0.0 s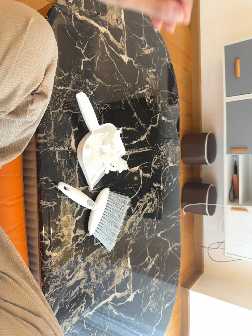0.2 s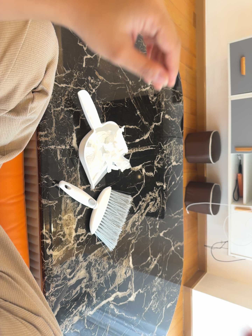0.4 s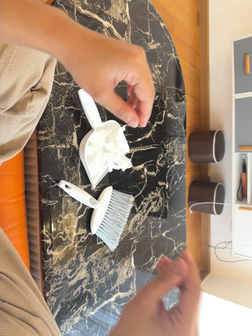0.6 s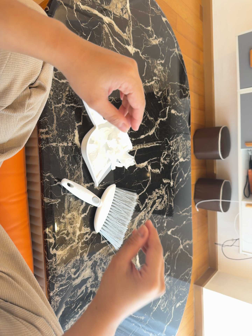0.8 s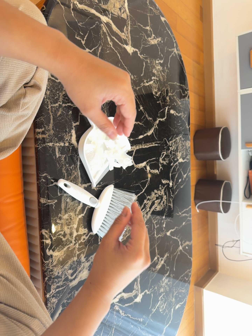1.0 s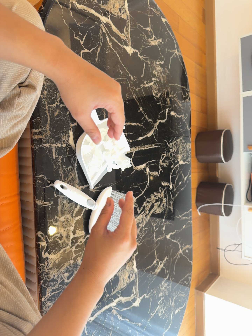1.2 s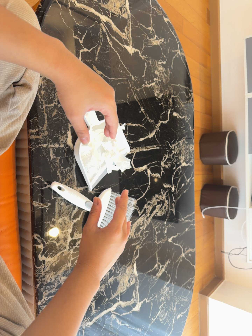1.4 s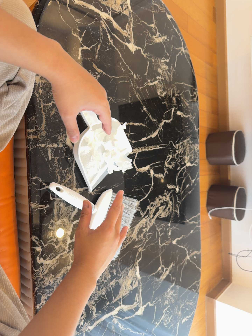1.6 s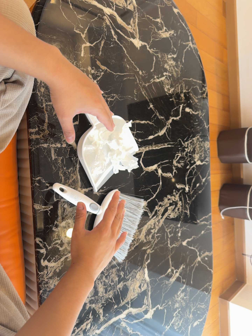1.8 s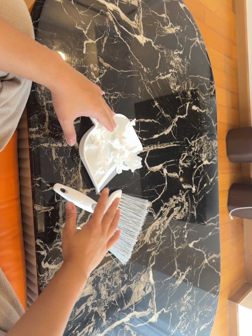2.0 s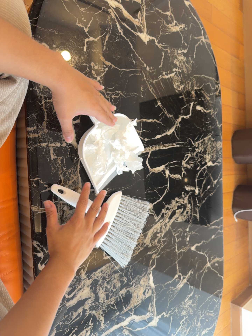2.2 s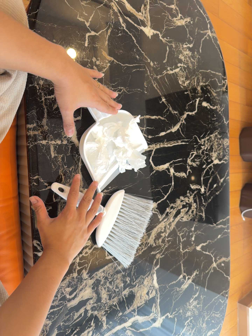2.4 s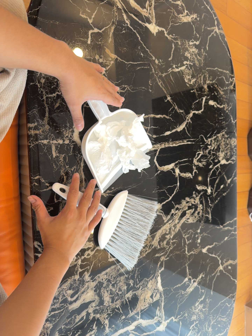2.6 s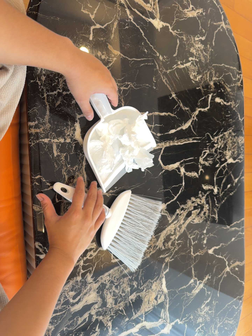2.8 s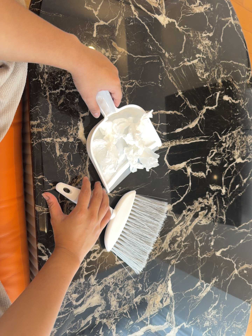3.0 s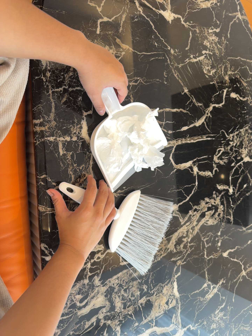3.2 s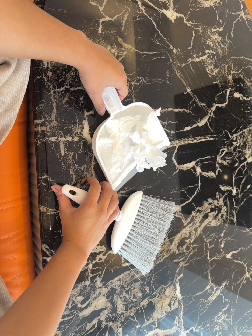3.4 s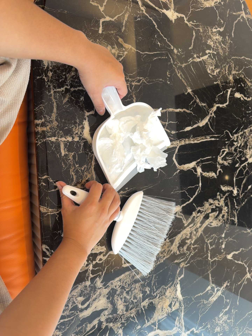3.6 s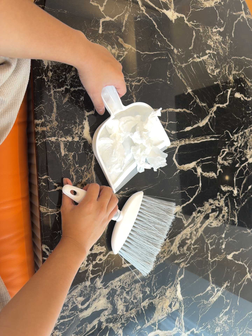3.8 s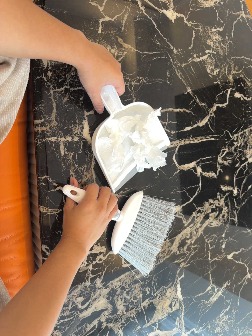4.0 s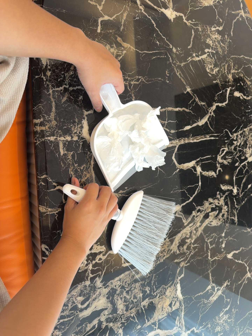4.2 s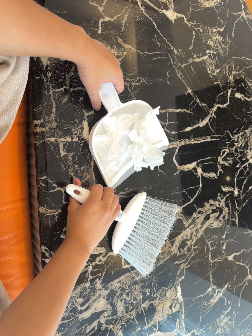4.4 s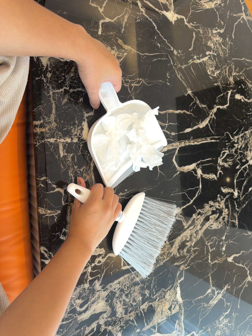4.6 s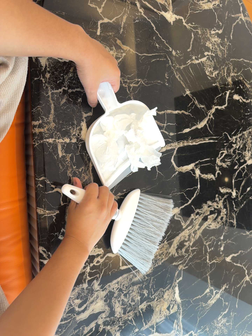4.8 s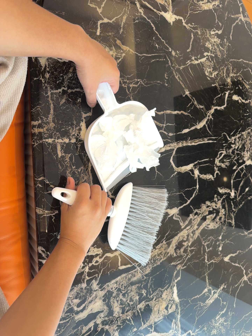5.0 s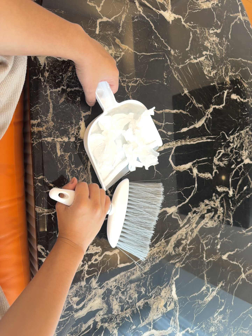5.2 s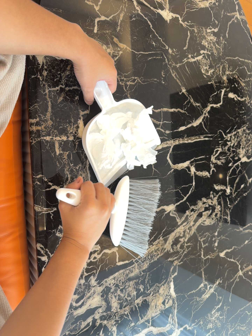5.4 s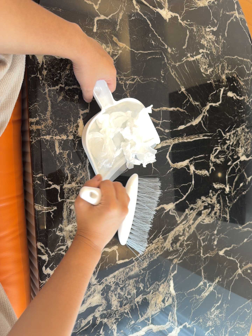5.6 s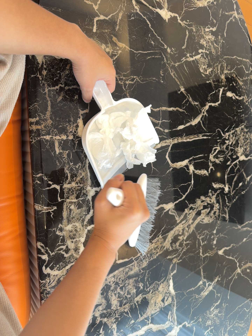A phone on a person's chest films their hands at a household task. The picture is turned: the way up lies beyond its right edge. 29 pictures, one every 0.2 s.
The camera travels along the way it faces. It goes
forward.
0.0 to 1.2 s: The camera shifts only a little, or ends up much as it began.
1.2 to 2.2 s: The camera travels forward and to its right, about 9 cm, so what stands in front looms larger.
2.2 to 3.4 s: The camera shifts only a little, or ends up much as it began.
3.4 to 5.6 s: The camera keeps its place and its aim.
The film runs backward here.
